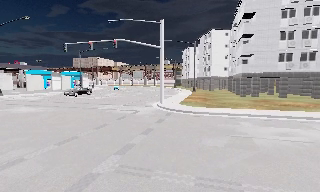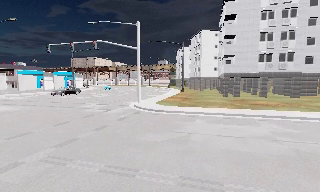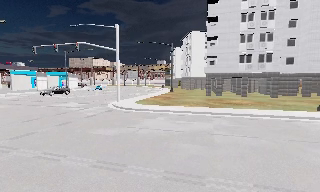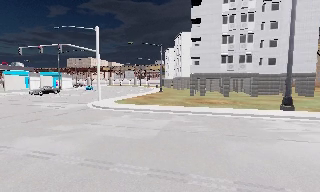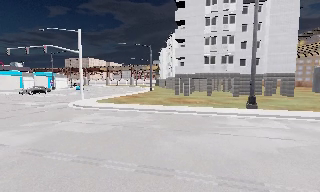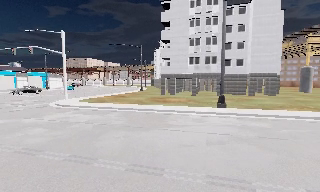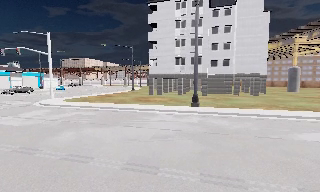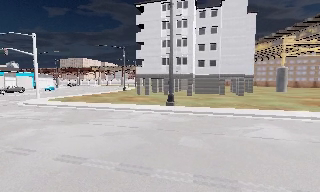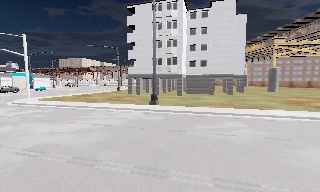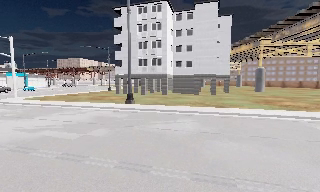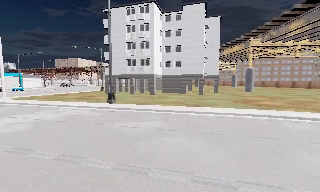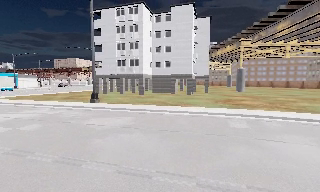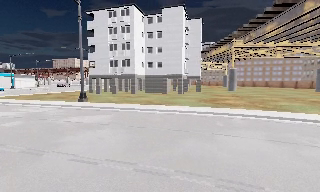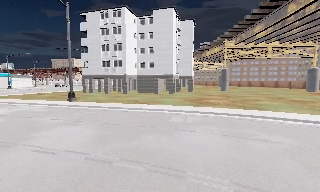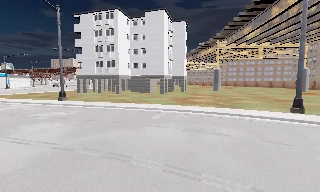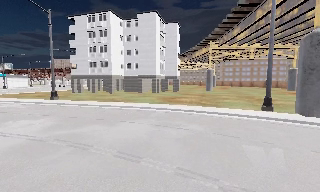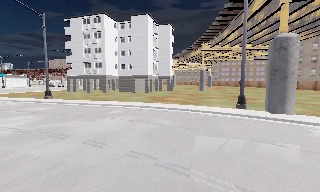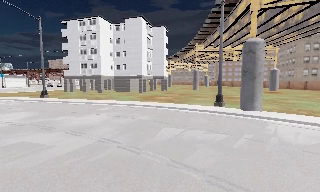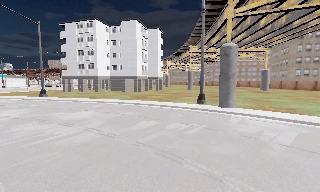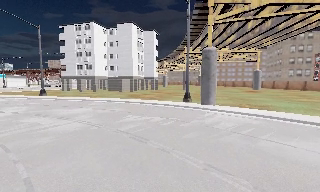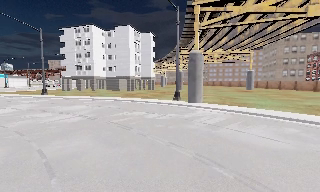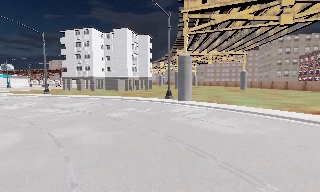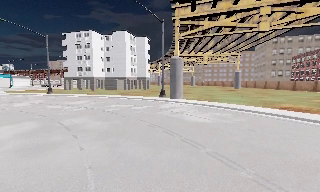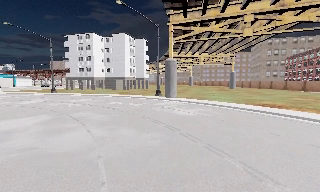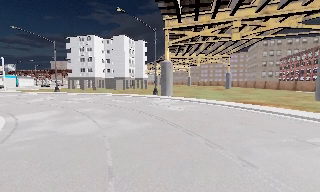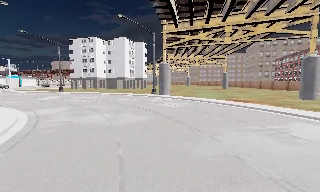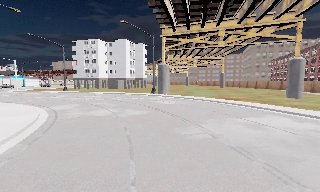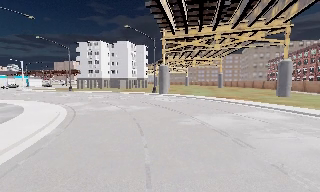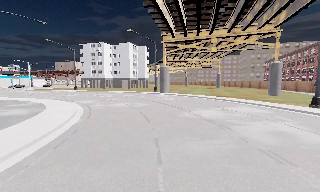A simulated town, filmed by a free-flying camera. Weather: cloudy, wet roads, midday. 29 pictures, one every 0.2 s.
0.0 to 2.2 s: The camera travels to its right, about 25 m, so close, fixed things drift to the left.
2.2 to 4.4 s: The camera travels to its right and backward, about 19 m, so close, fixed things drift to the left.
4.4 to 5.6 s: The camera travels backward, about 12 m, so what stands in front gets smaller.
The film runs forward here.
